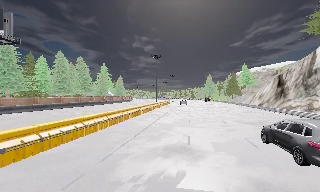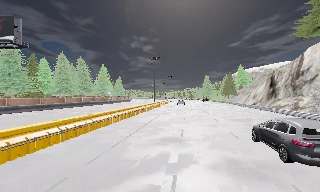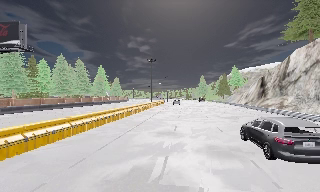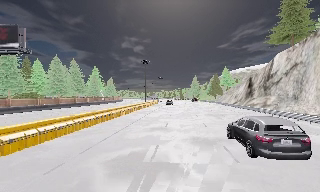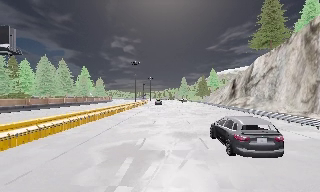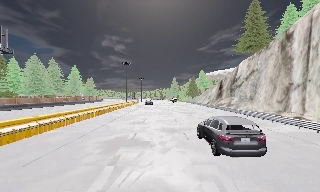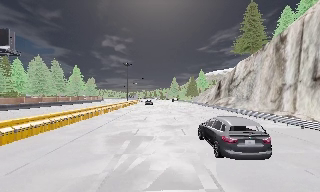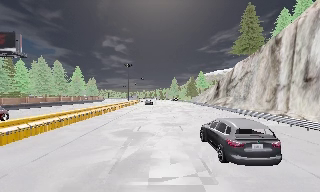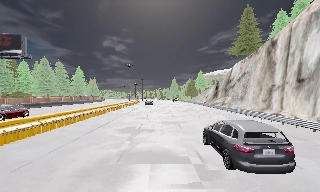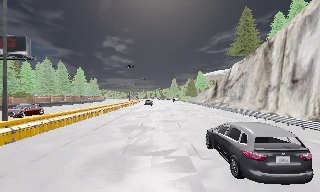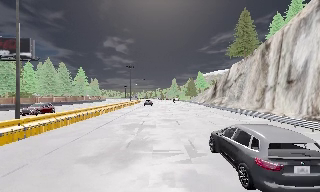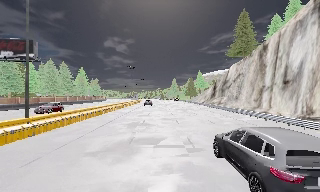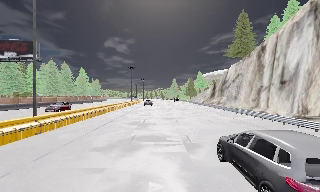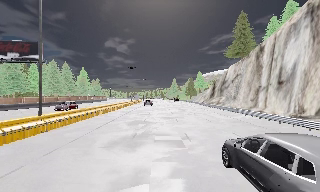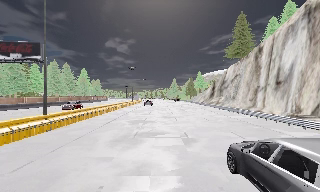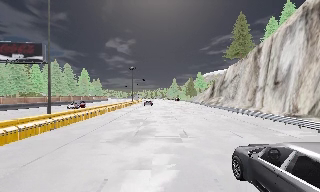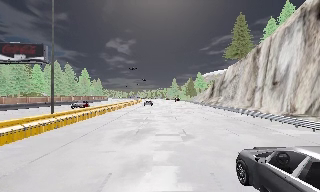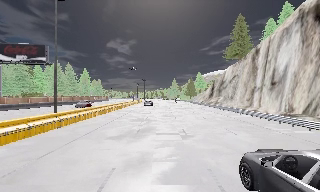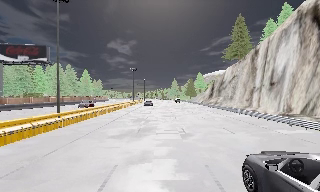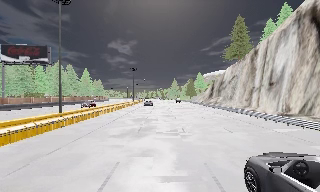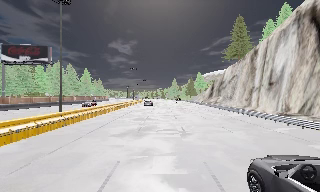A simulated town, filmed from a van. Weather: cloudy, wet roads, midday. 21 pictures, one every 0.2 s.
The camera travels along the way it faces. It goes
backward.
0.0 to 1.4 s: The camera swings to its right by about 10 degrees, and the scene slides to the left. It travels backward, about 11 m, so what stands in front gets smaller.
1.4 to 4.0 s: The camera travels backward, about 7 m, so what stands in front gets smaller. It loses speed.
The film runs backward here.
